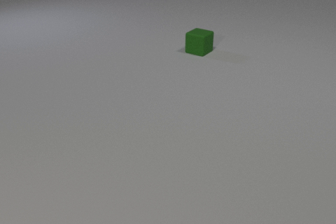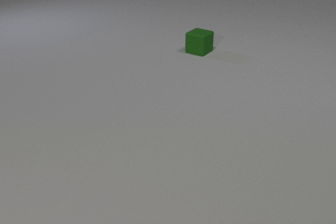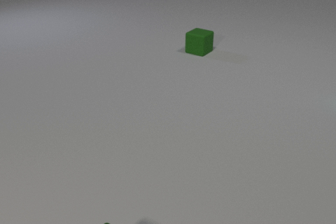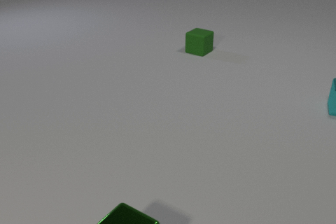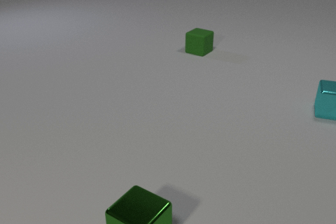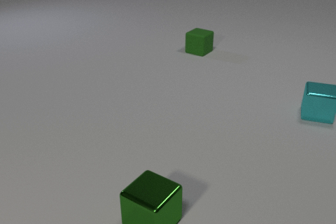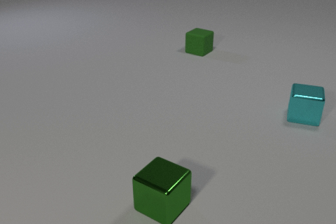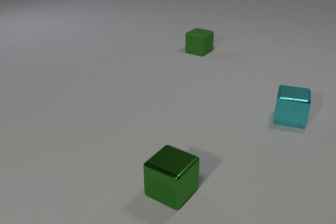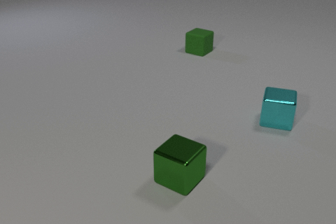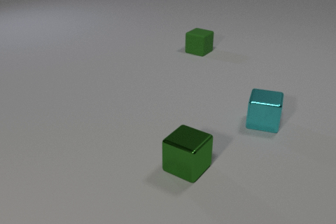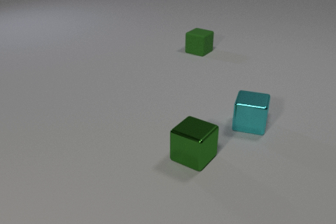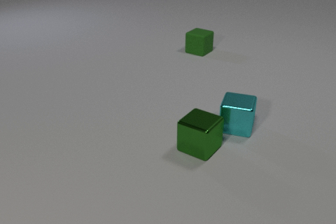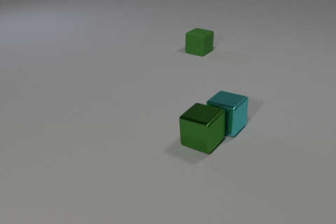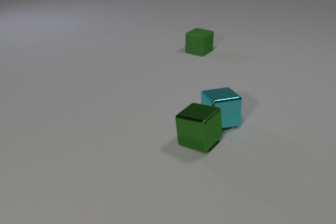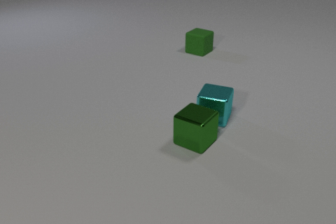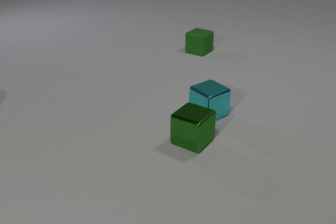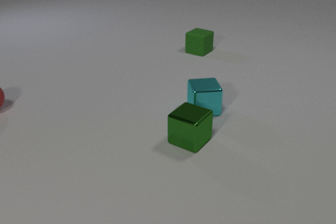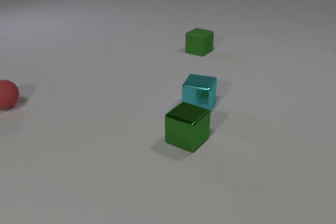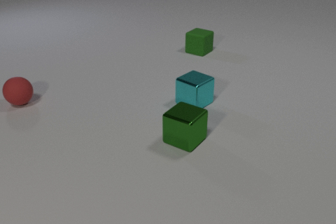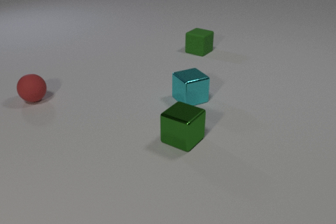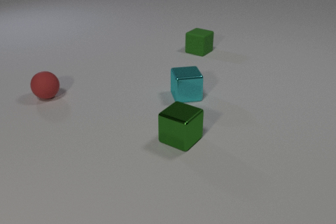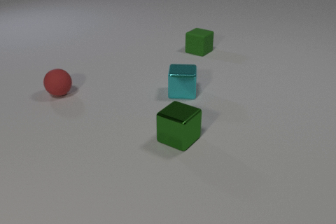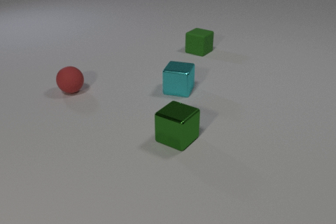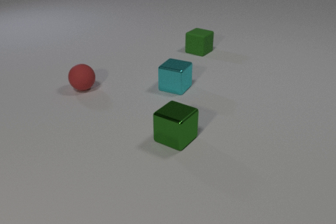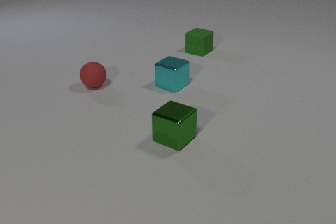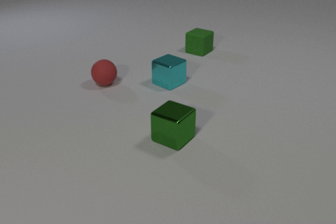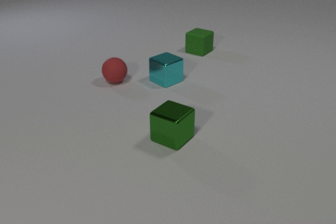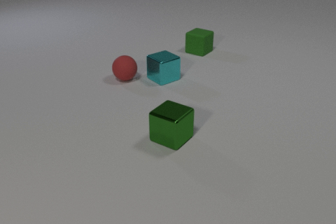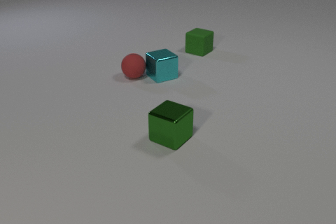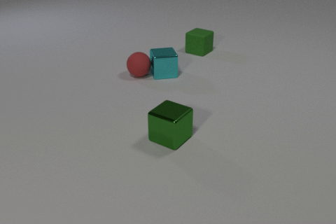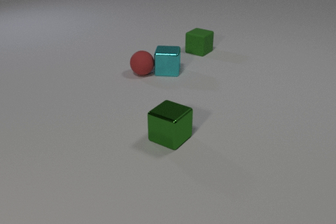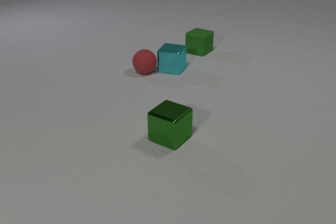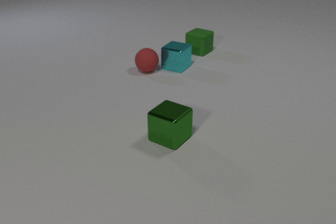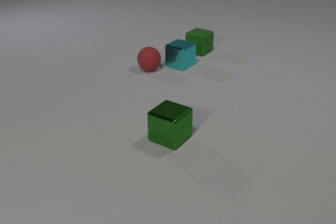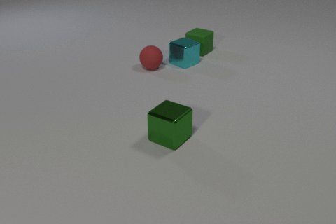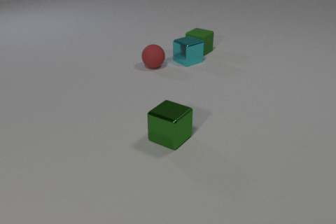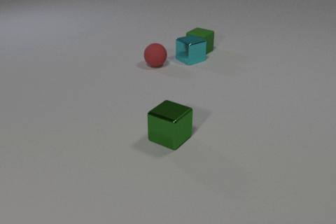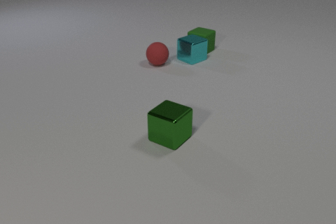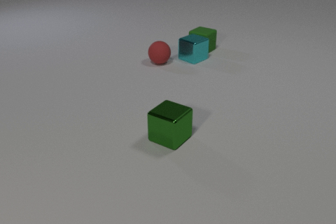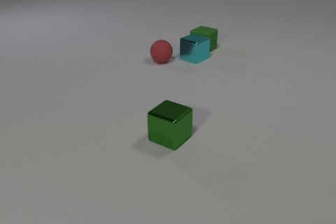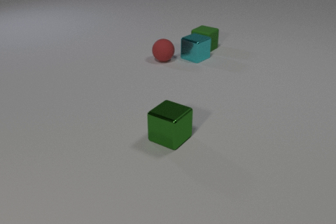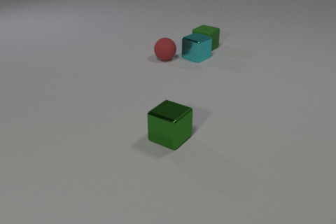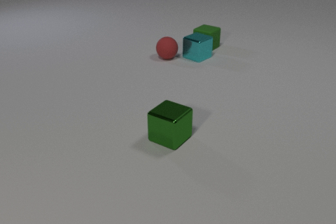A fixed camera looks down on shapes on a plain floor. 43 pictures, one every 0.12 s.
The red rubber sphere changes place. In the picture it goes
to the right.
The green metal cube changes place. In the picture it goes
away from the camera.
0.00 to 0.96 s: The green metal cube comes in at the bottom edge, slides away from the camera and to the right. The cyan metal cube comes in at the right edge, slides to the left and toward the camera.
0.96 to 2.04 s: The green metal cube slides away from the camera. The cyan metal cube slides to the left. The red rubber sphere comes in at the left edge, rolls to the right. The green metal cube and the cyan metal cube collide.
2.04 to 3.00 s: The green metal cube slides to the left. The cyan metal cube slides away from the camera and to the left. The red rubber sphere rolls to the right.
3.00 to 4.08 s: The cyan metal cube slides away from the camera. The red rubber sphere rolls to the right and away from the camera. The cyan metal cube and the red rubber sphere collide.
4.08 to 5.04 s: The cyan metal cube slides away from the camera and to the right. The red rubber sphere rolls away from the camera and to the right. The green rubber cube slides away from the camera and to the right. The cyan metal cube and the green rubber cube collide.
Are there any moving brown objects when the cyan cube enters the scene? no.
What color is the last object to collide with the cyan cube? green.
What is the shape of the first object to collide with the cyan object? cube.
